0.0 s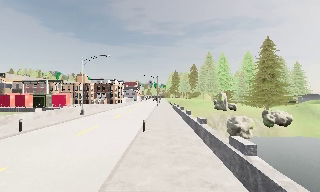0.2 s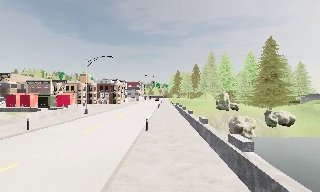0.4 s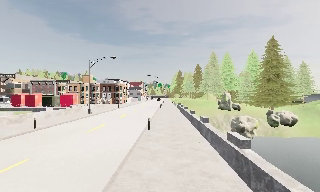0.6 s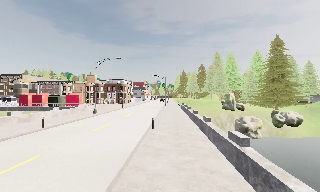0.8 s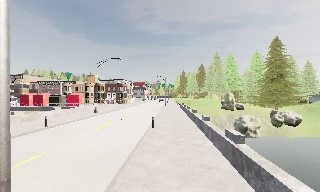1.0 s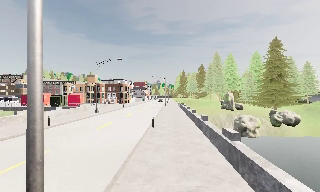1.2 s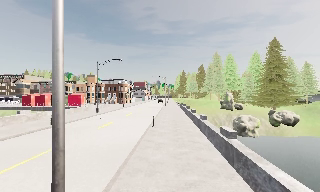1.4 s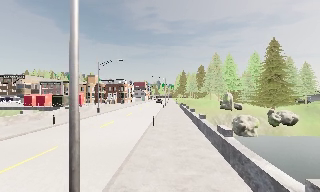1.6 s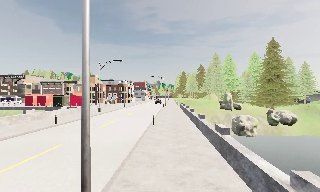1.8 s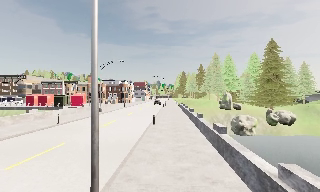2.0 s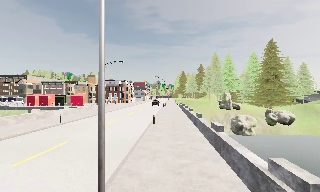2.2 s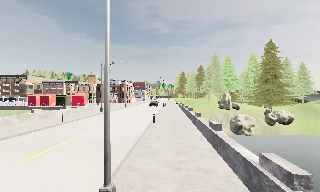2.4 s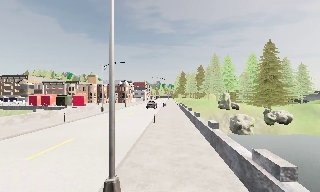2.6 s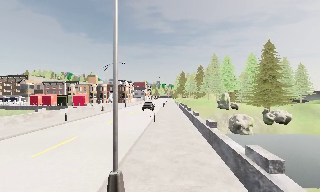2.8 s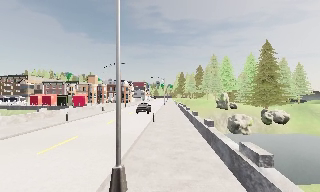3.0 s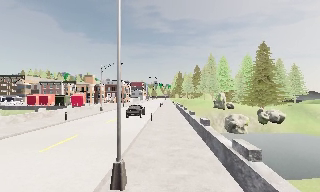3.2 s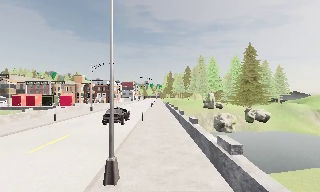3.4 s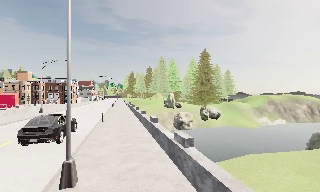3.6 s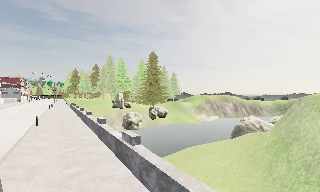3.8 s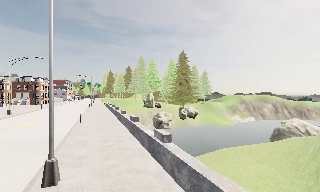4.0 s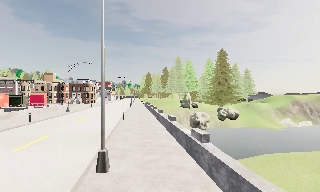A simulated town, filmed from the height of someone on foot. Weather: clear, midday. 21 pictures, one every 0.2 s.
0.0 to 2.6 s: The camera travels backward, about 4 m, so what stands in front gets smaller.
2.6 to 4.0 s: The camera pans to its right, which is clockwise from overhead, by about 10 degrees. It travels backward, about 2 m, so what stands in front gets smaller.
The film runs backward here.
